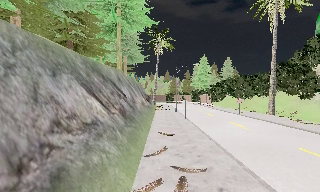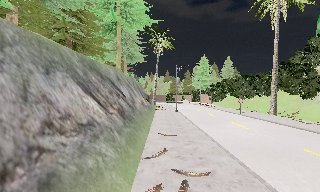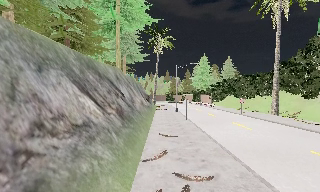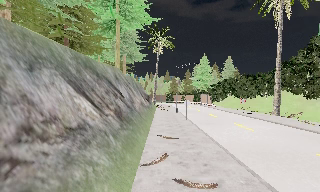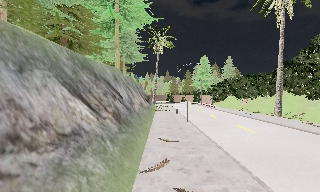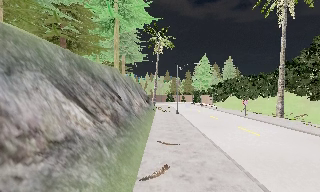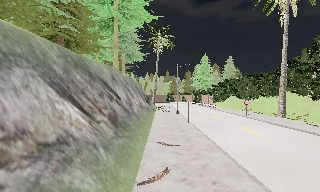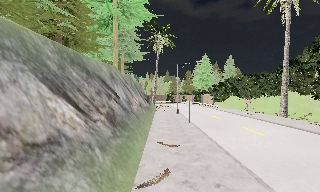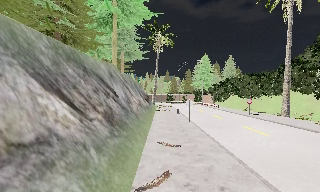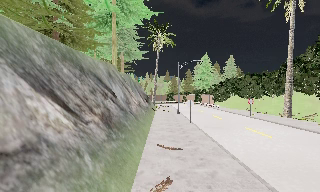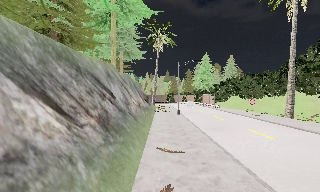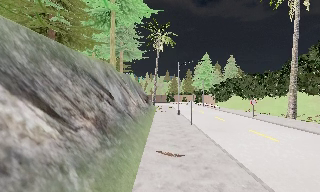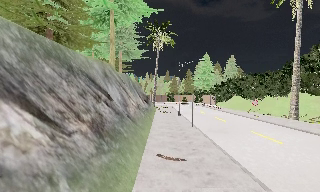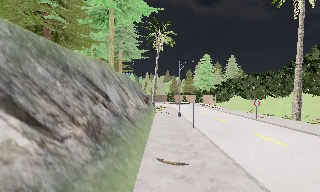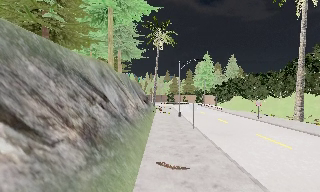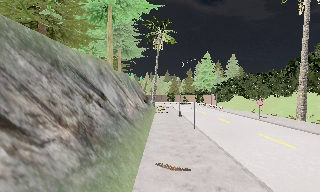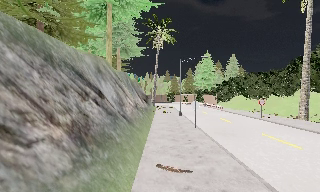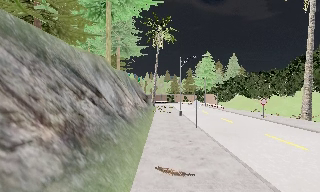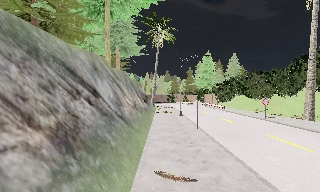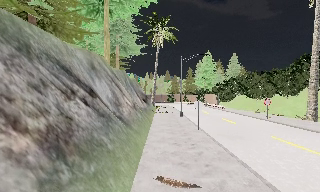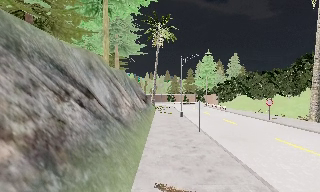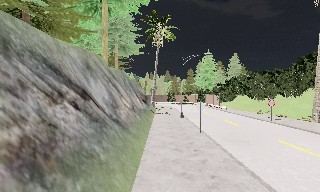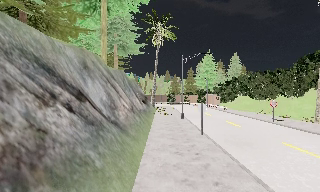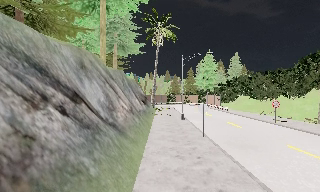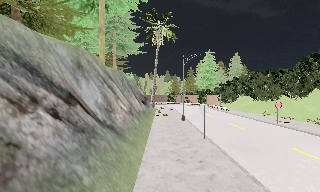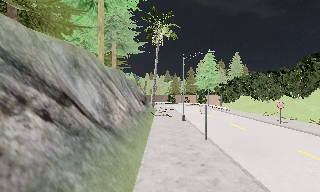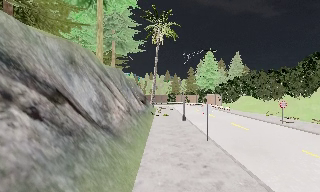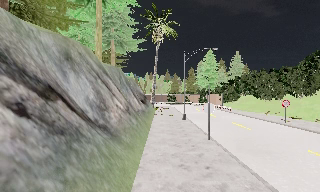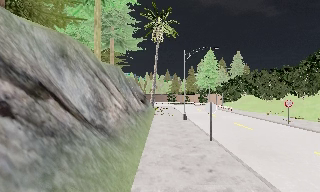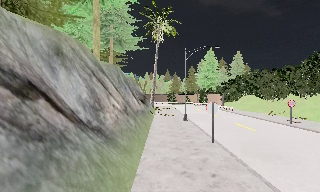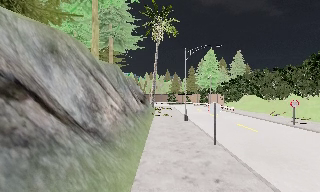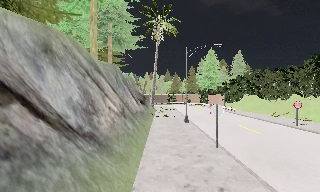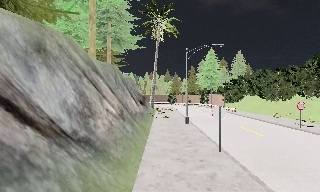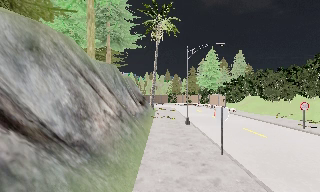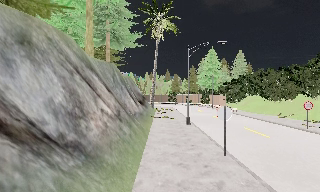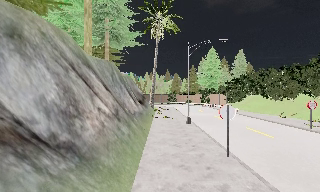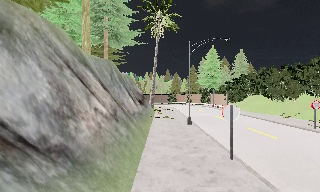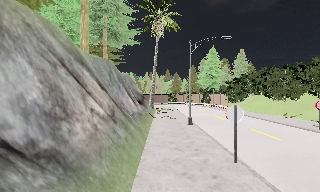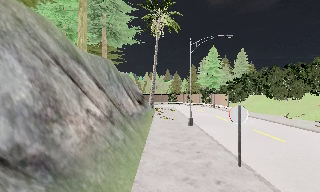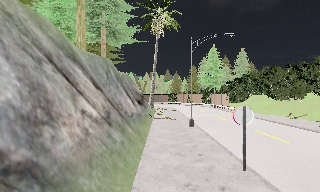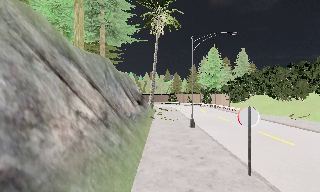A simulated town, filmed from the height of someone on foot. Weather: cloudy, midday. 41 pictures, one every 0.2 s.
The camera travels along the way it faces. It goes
forward.
0.0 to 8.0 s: The camera travels forward, about 13 m, so what stands in front looms larger.
The film runs forward here.
